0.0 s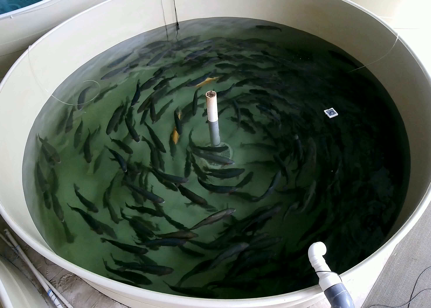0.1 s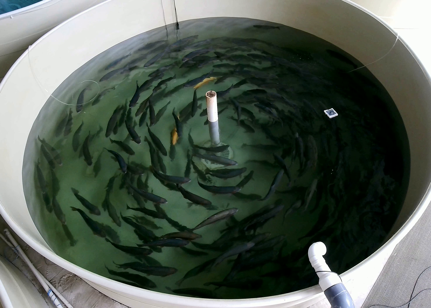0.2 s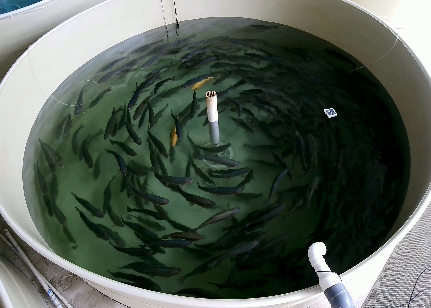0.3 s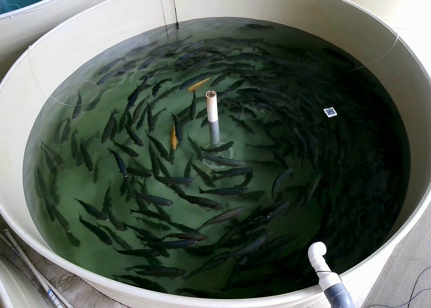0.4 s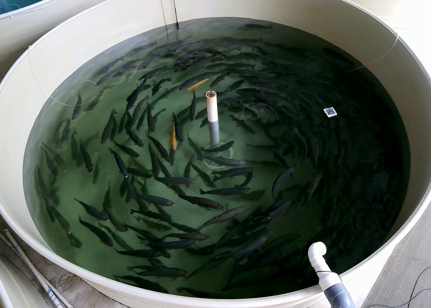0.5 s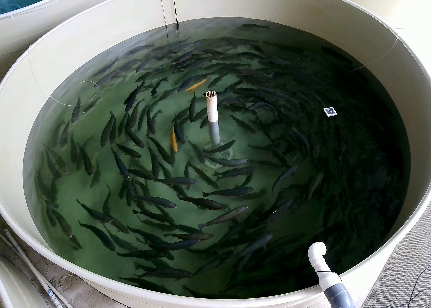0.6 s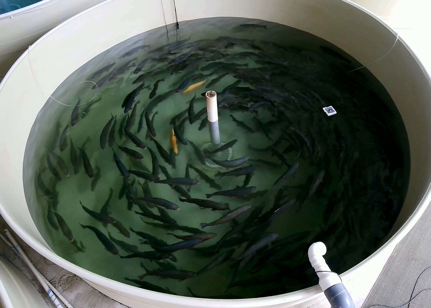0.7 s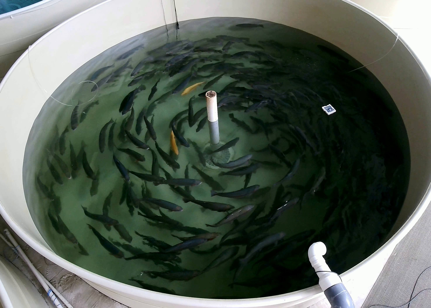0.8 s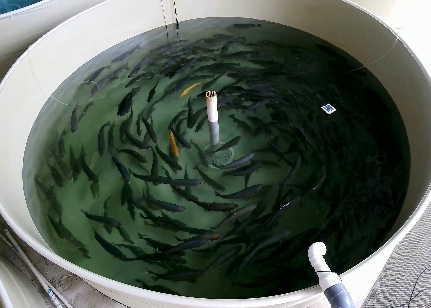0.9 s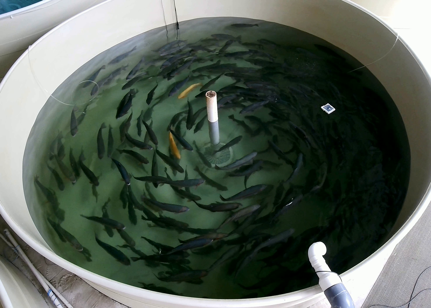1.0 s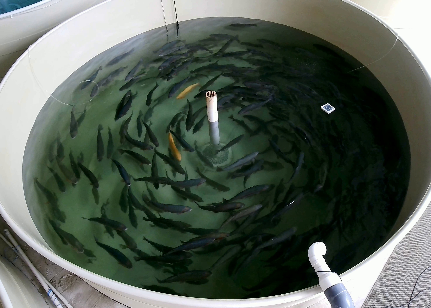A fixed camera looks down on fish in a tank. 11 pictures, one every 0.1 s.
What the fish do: Normal cruising.
